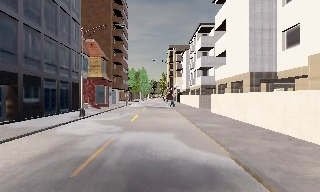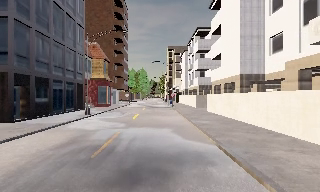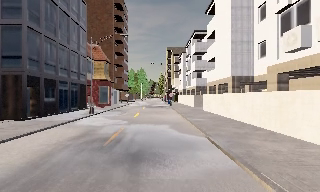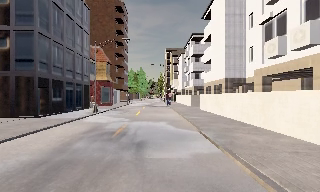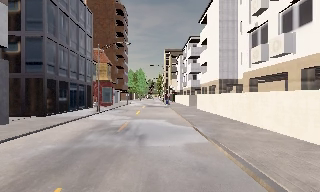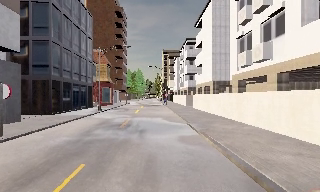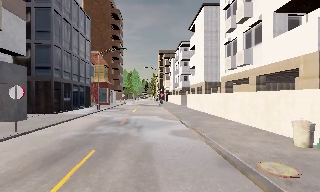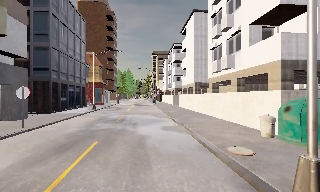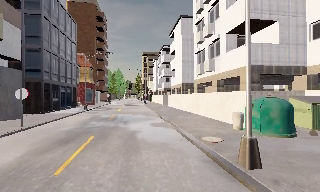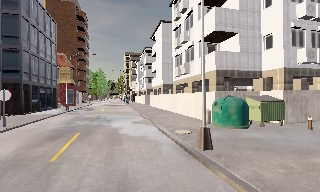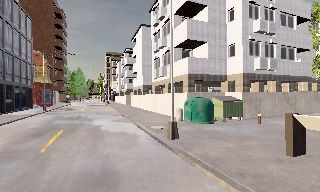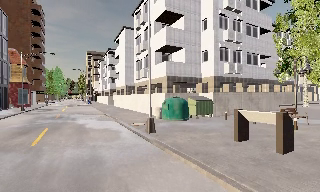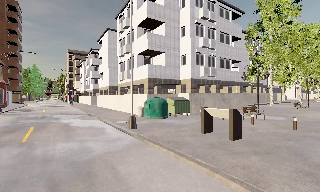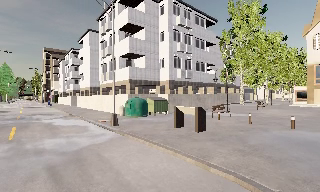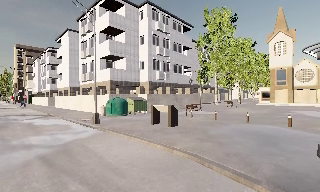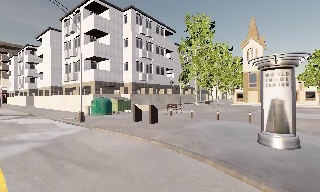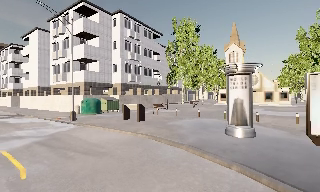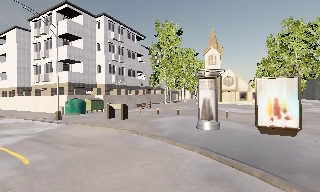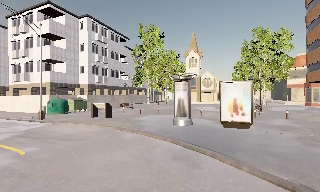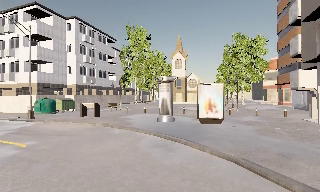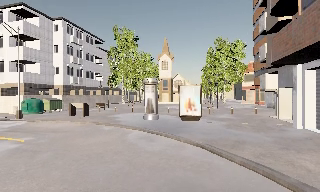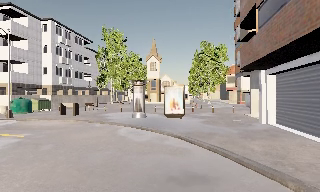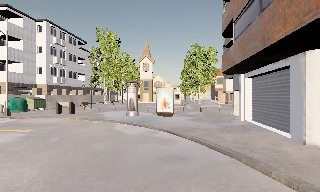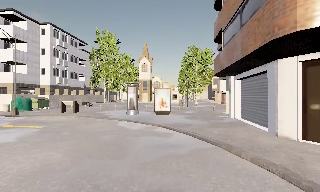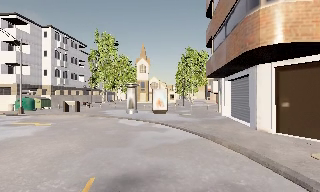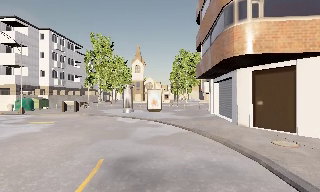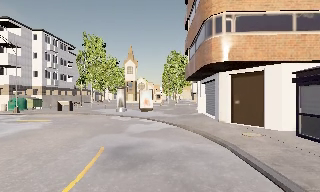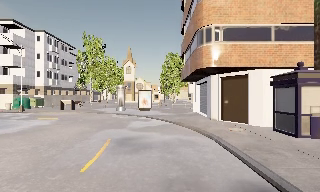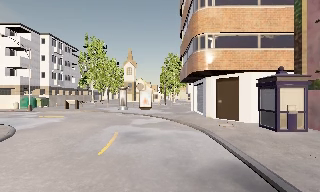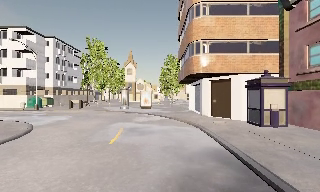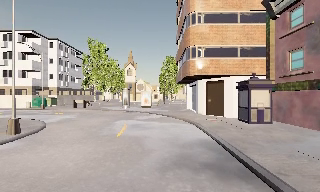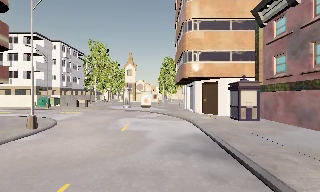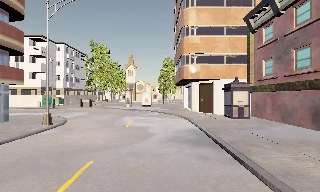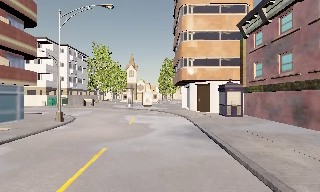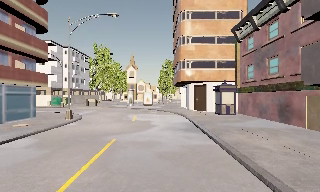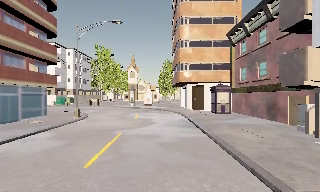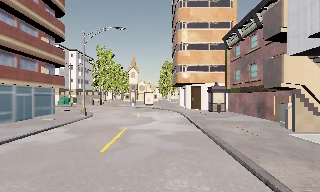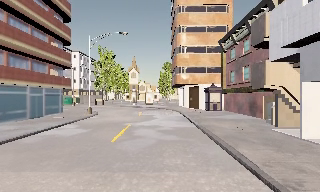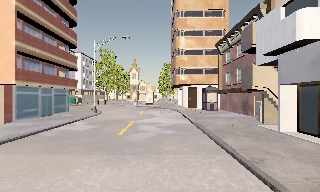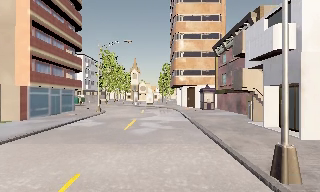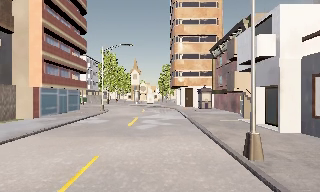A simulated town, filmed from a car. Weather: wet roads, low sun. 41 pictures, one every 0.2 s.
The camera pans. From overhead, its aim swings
clockwise.
The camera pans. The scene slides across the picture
to the left.
0.0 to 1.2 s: The camera travels backward, about 7 m, so what stands in front gets smaller.
1.2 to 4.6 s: The scene slides to the left, as the camera pans about 80 degrees to its right. It travels backward, about 19 m.
4.6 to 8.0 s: The camera travels backward, about 19 m, so what stands in front gets smaller.
The film runs backward here.
